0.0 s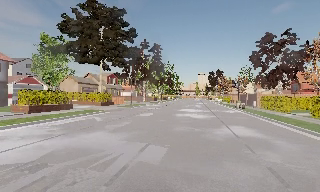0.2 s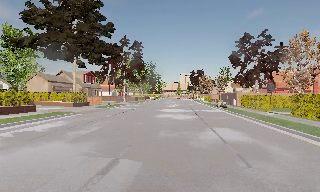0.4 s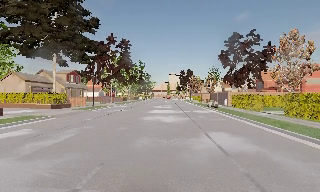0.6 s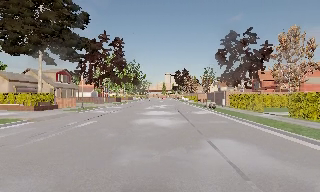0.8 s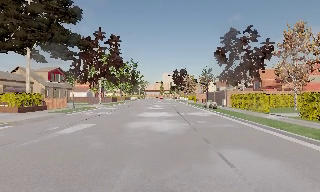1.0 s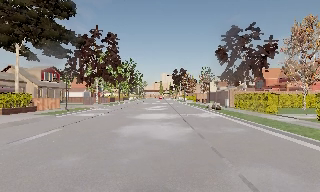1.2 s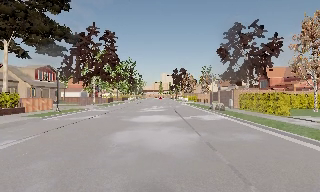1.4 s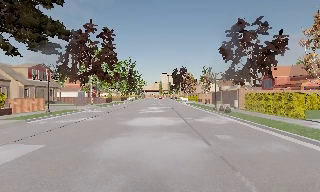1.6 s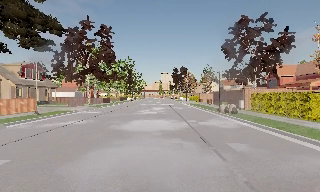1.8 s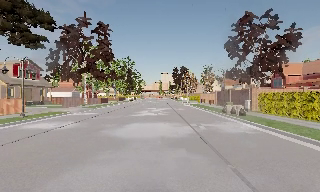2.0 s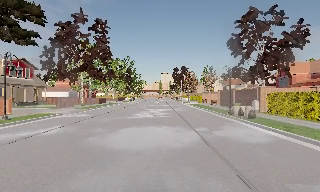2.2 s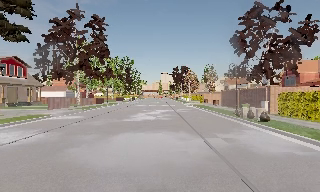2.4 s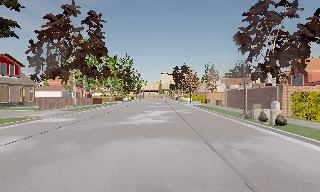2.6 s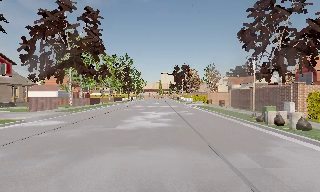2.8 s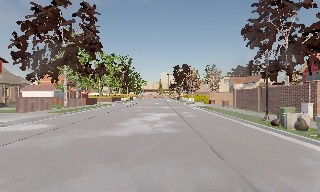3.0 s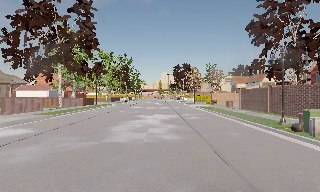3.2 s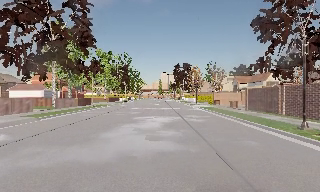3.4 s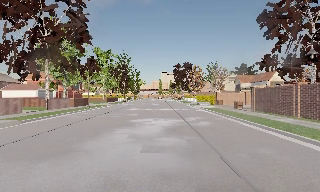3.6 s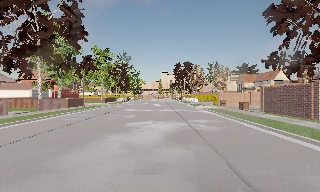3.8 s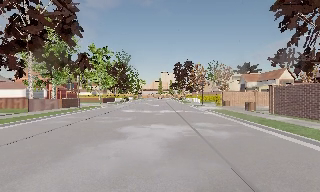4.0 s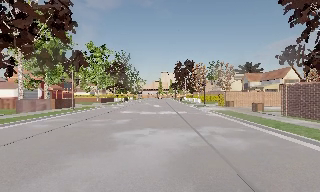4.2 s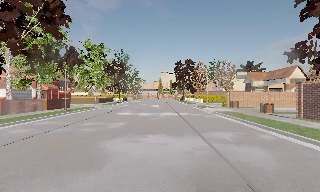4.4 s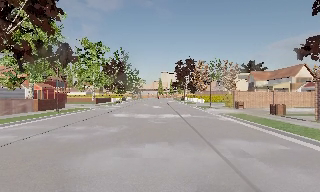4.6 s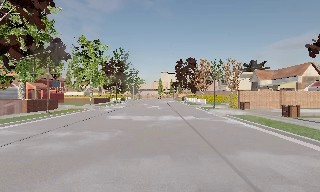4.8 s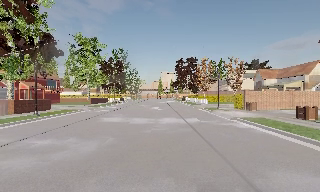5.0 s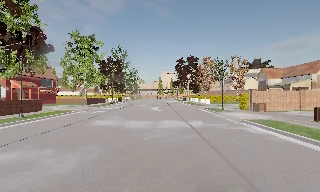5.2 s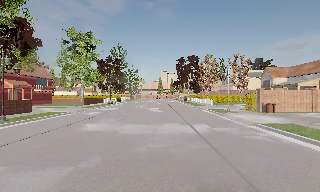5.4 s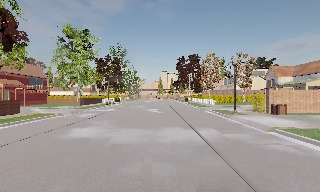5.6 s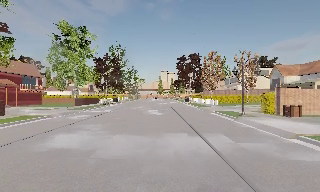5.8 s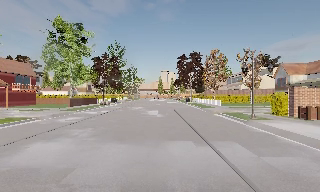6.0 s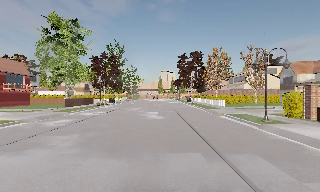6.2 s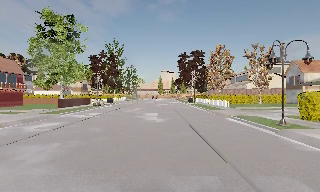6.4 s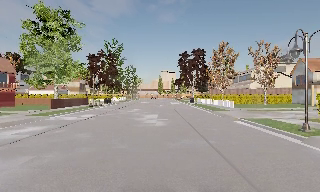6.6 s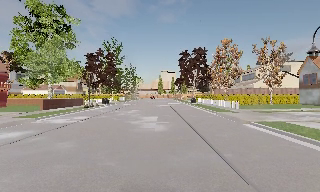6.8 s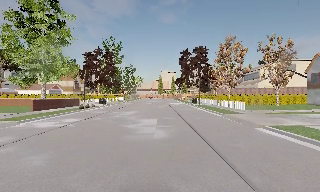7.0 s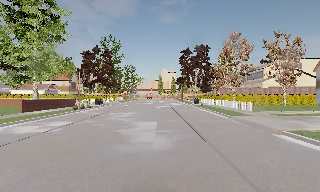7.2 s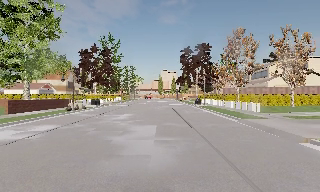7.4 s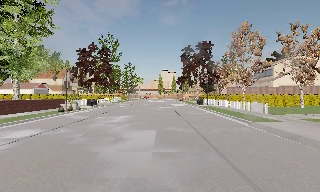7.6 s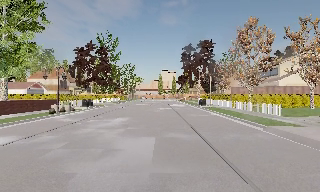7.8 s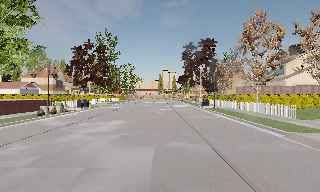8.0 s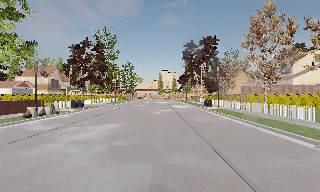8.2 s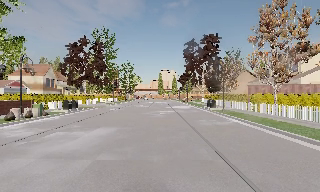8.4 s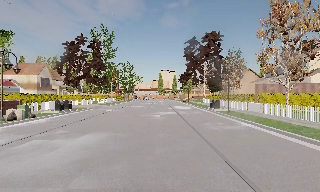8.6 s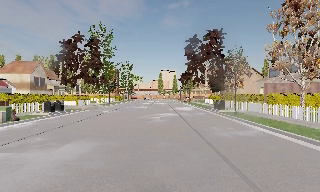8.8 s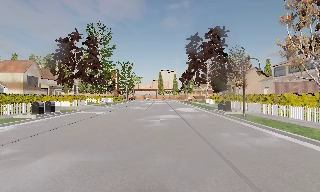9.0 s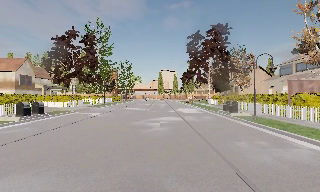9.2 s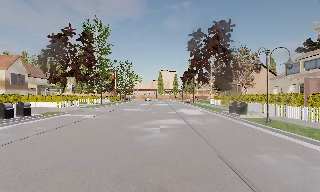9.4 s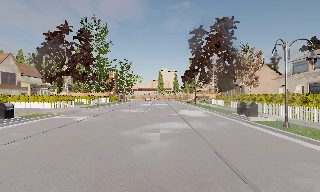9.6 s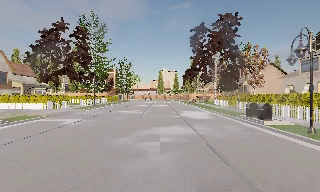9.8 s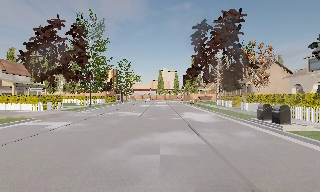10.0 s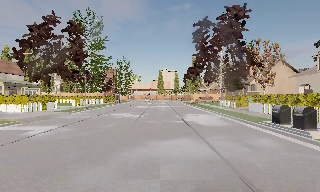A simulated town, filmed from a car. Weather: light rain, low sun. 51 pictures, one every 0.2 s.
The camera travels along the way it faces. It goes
forward.
0.0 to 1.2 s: The scene slides to the left, as the camera pans about 15 degrees to its right. It travels forward, about 8 m, so what stands in front looms larger.
1.2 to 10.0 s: The camera travels forward, about 60 m, so what stands in front looms larger.
The film runs forward here.
